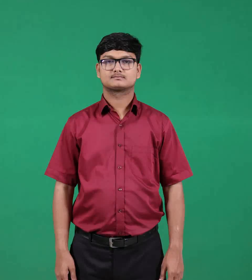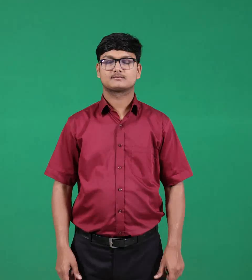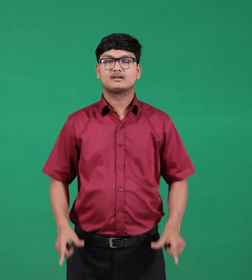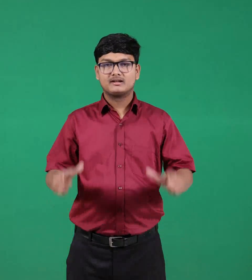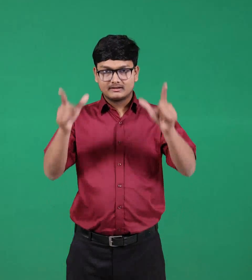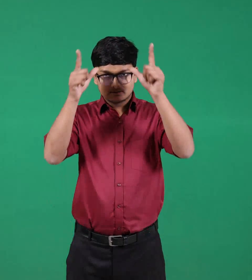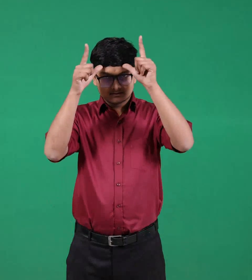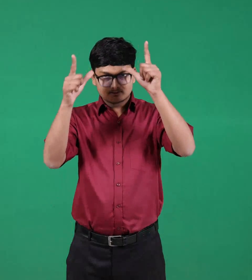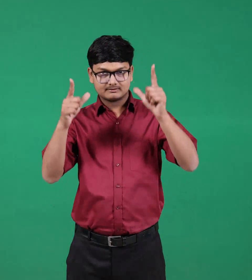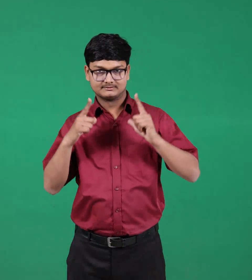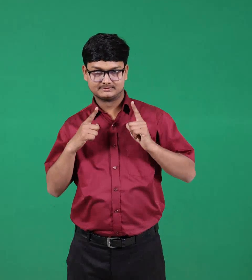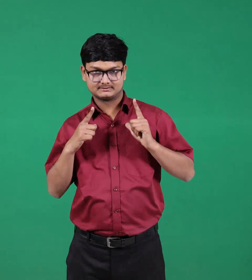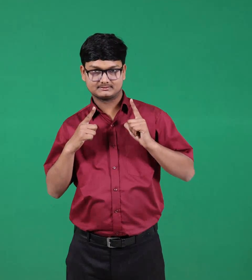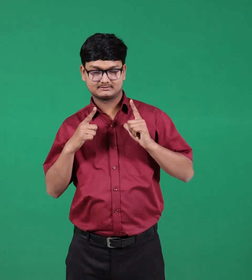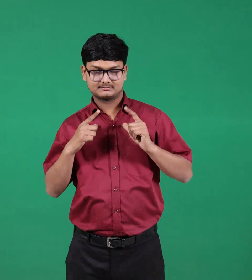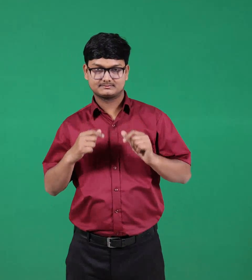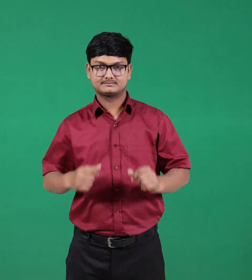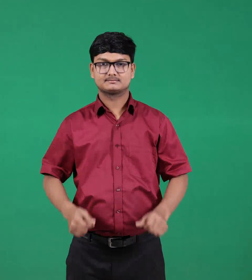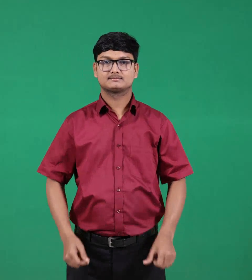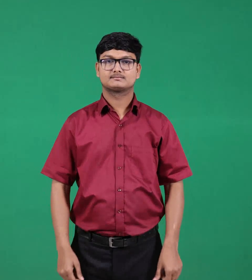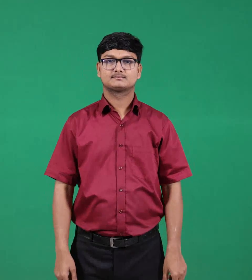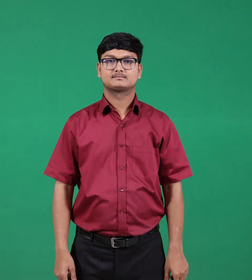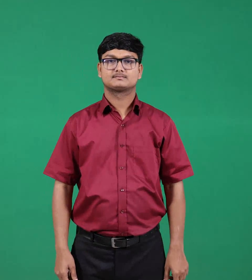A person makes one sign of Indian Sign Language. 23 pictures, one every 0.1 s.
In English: fool
